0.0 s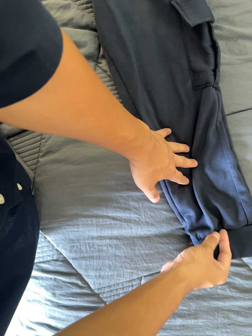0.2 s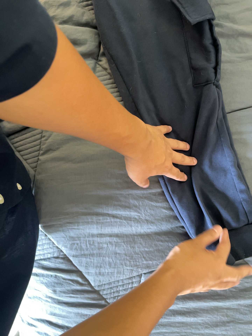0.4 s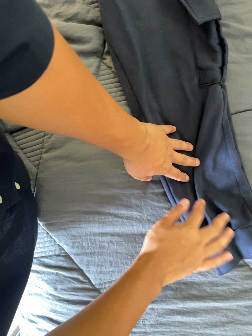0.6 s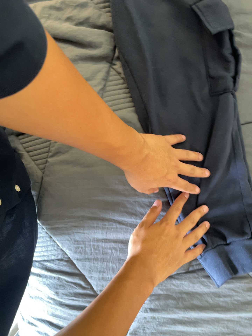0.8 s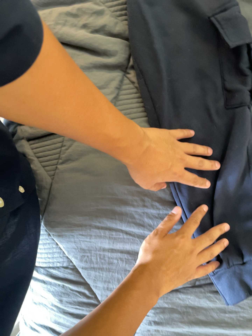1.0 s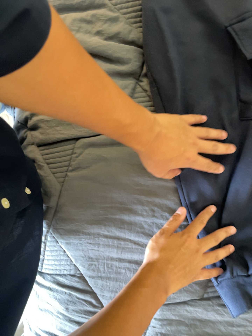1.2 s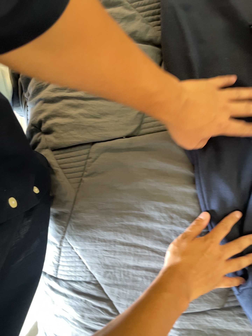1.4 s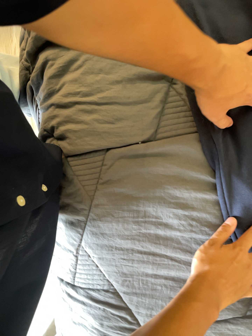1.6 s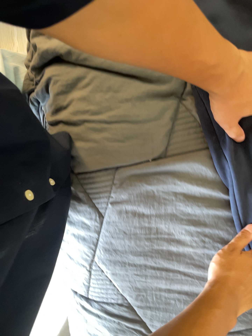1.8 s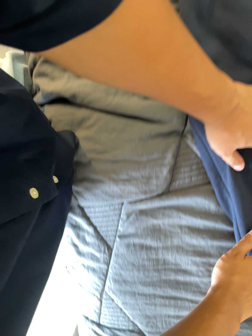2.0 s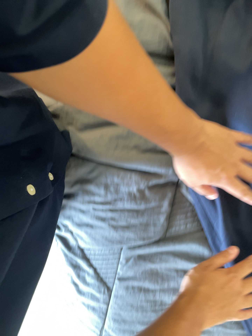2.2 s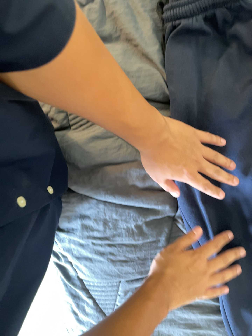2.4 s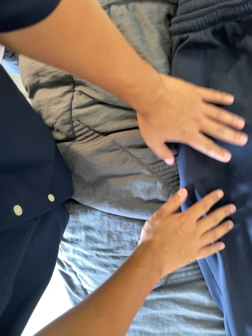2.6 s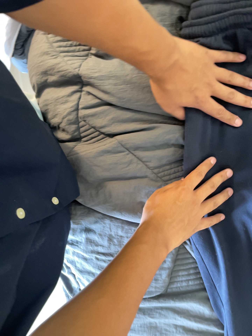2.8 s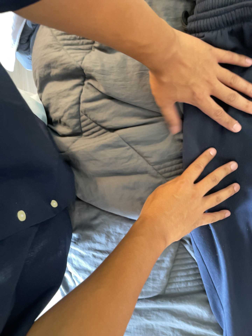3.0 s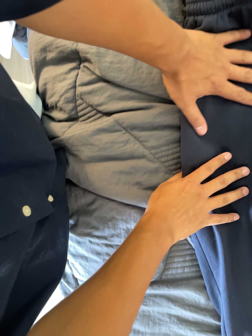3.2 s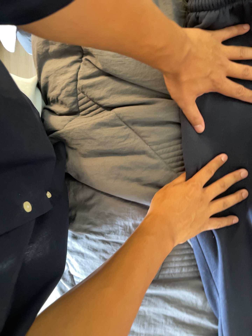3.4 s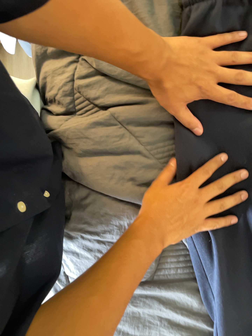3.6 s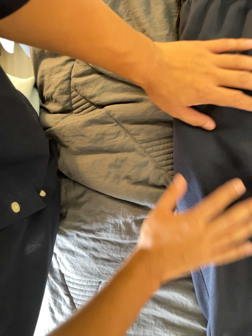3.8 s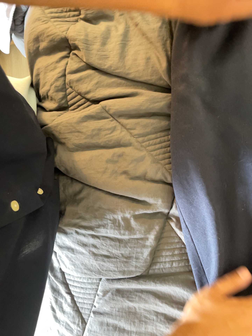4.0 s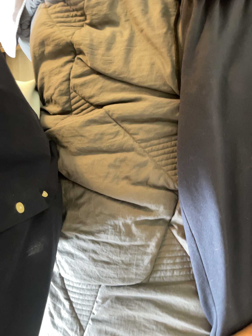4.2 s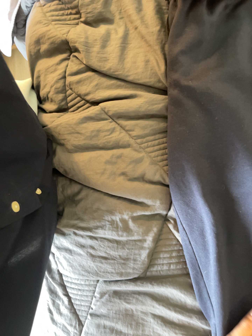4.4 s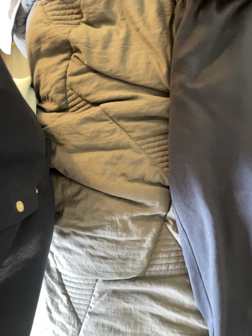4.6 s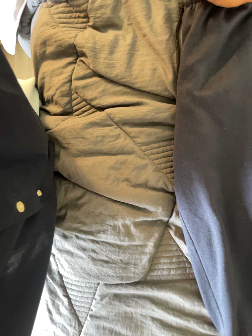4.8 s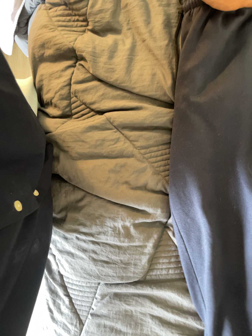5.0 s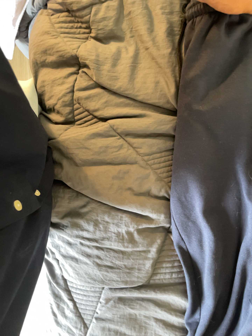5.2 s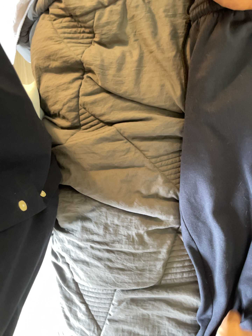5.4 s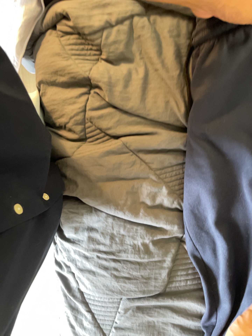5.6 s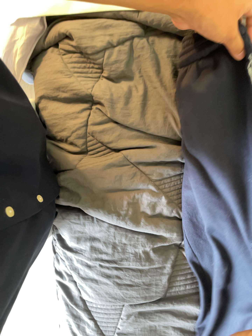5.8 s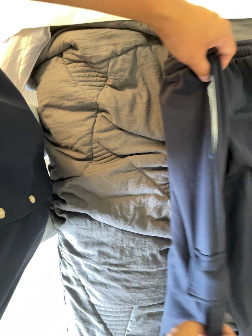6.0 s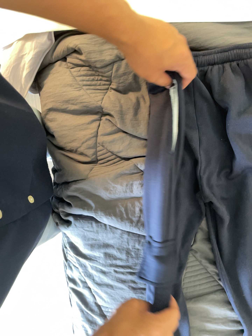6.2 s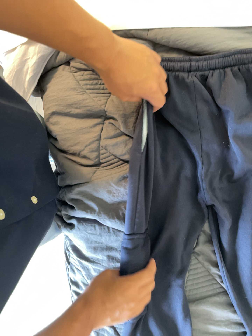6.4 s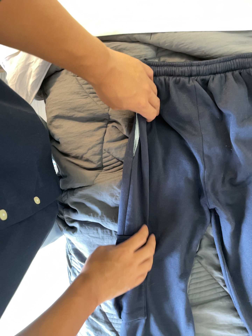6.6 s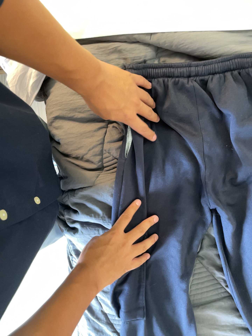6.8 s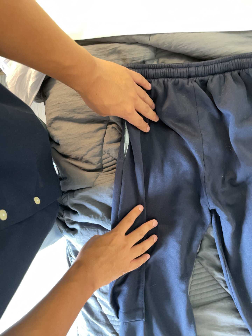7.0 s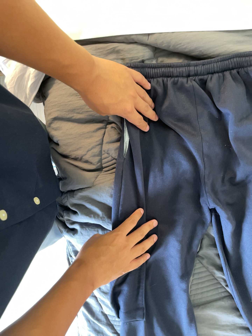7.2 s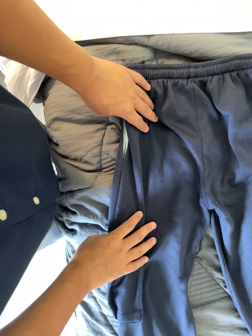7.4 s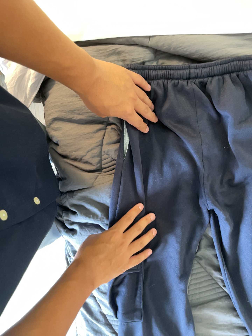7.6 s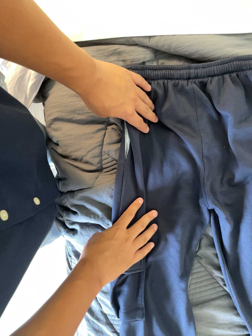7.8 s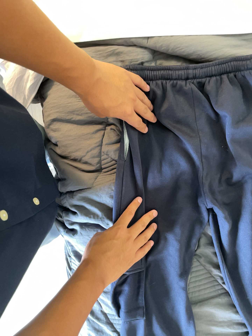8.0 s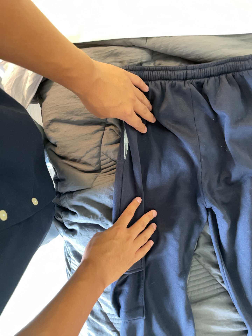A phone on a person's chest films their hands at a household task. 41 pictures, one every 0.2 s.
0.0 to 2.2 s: The camera travels toward the top of its view, about 38 cm, so close, fixed things drift downward.
2.2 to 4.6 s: The camera travels to its right, about 8 cm. It rolls about its line of sight by about 10 degrees, and the scene rotates clockwise.
4.6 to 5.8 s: The camera pans to its right by about 10 degrees. It travels to its left, toward the top of its view and backward, about 16 cm.
5.8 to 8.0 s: The camera shifts only a little, or ends up much as it began.
The film runs backward here.
